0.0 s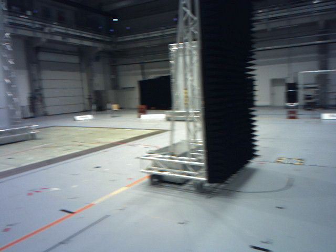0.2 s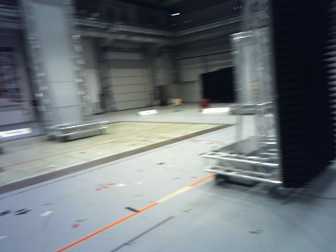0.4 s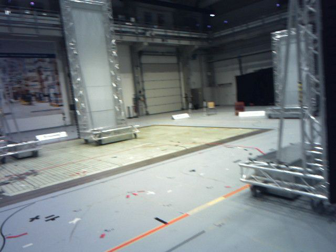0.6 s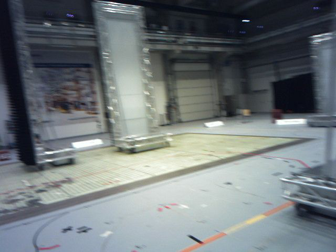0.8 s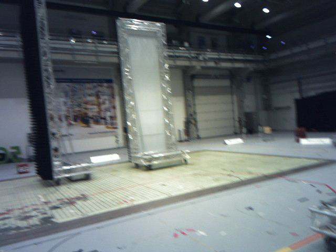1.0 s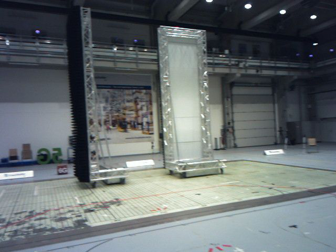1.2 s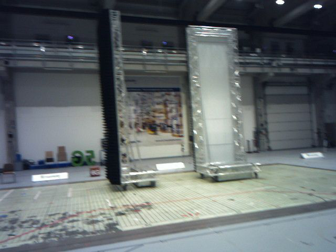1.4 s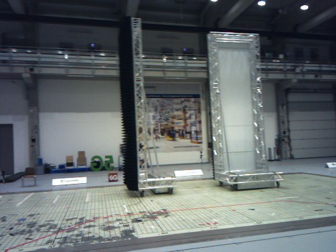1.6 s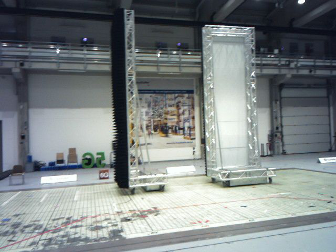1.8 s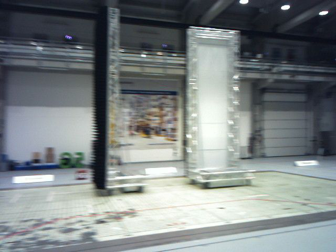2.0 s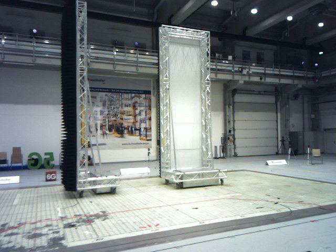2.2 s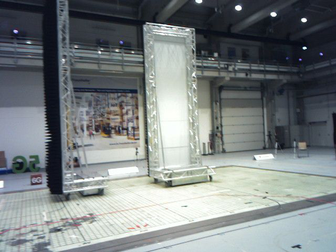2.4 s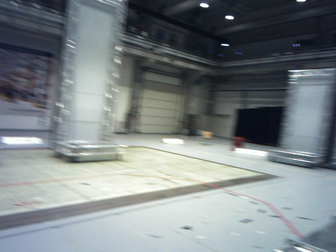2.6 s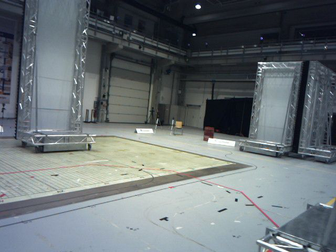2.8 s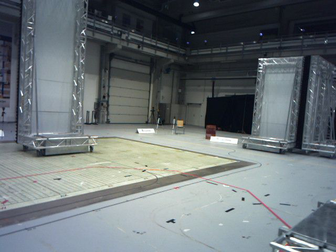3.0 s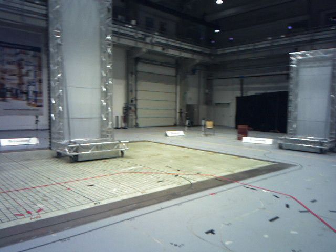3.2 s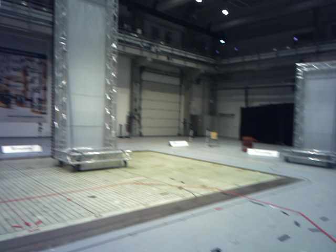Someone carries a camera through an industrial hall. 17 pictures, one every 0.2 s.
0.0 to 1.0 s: The camera pans to its left, which is counterclockwise from overhead, by about 35 degrees. It travels forward, about 1.2 m.
1.0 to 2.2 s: The camera travels forward, about 1 m, so what stands in front looms larger.
2.2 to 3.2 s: The camera pans to its right, which is clockwise from overhead, by about 15 degrees. It travels forward, about 0.8 m, so what stands in front looms larger.
The film runs forward here.
